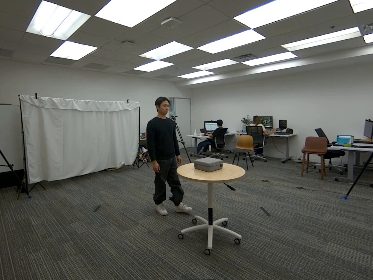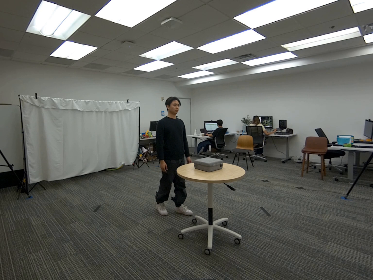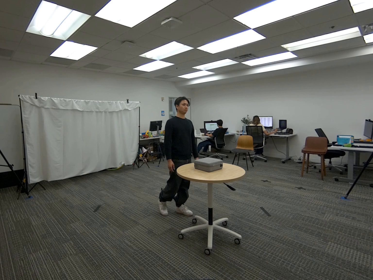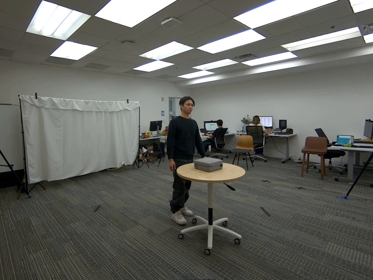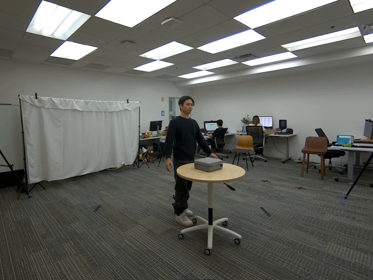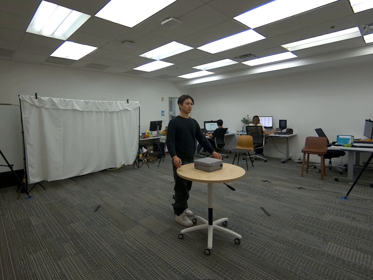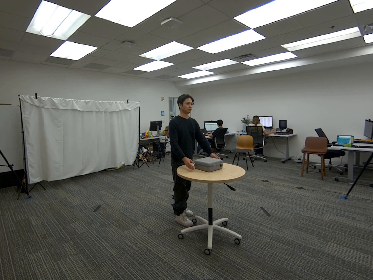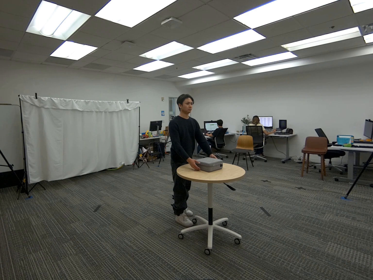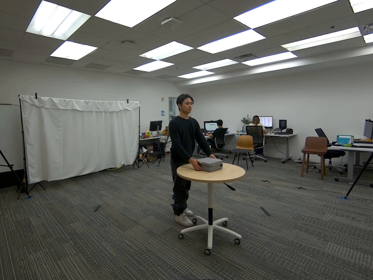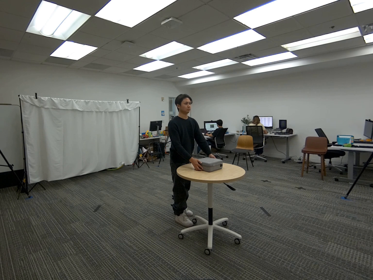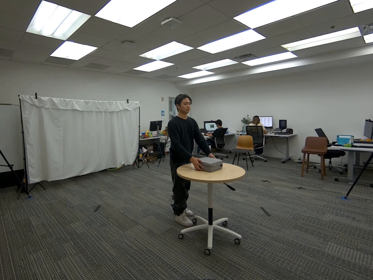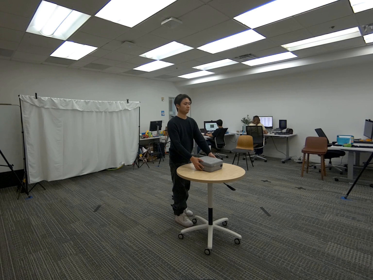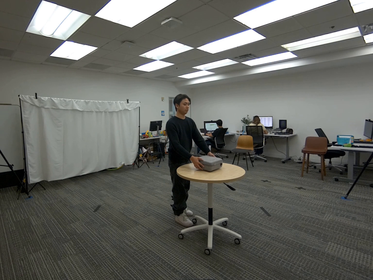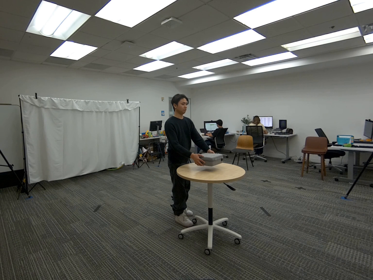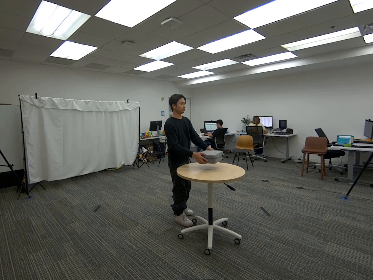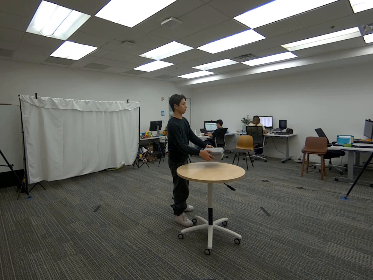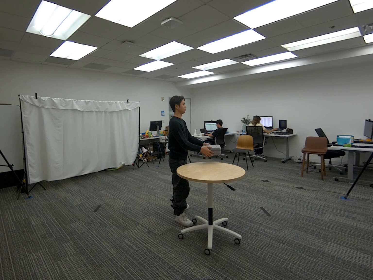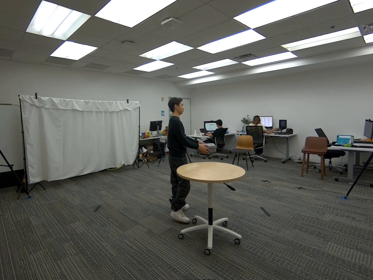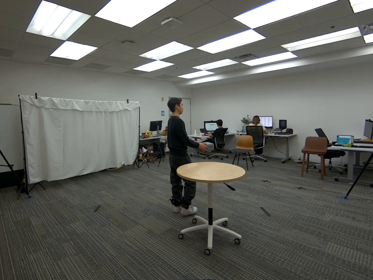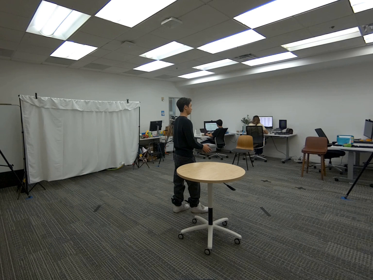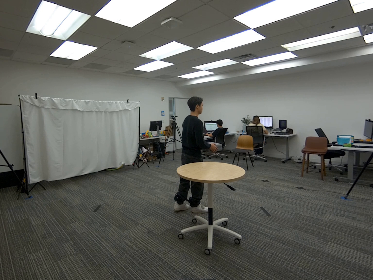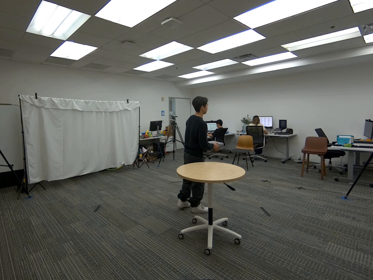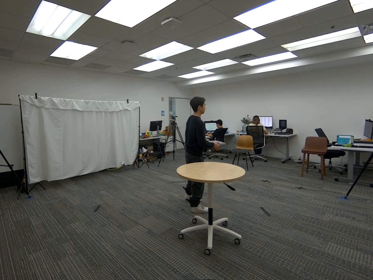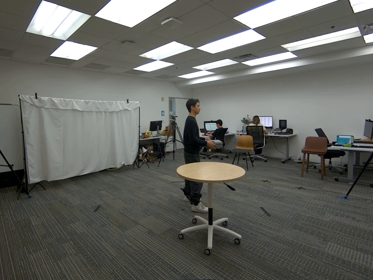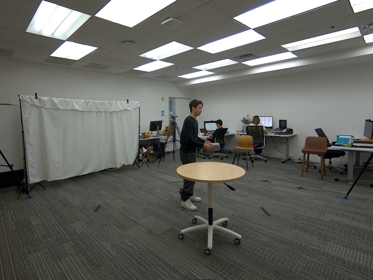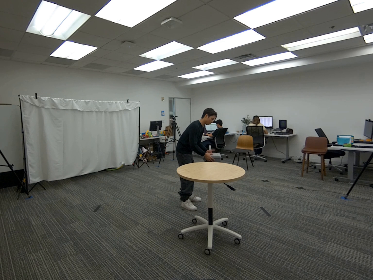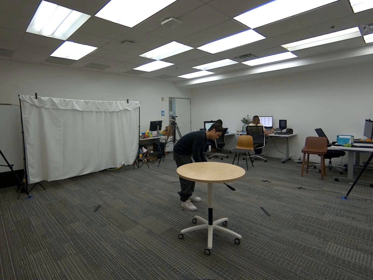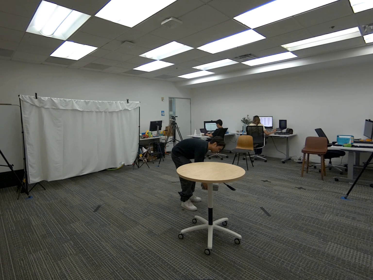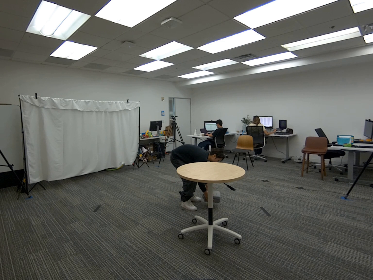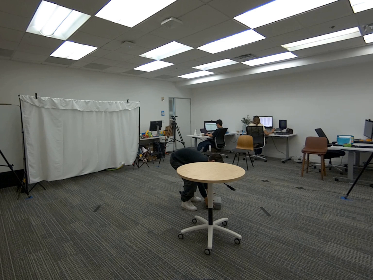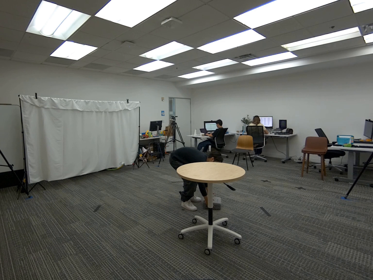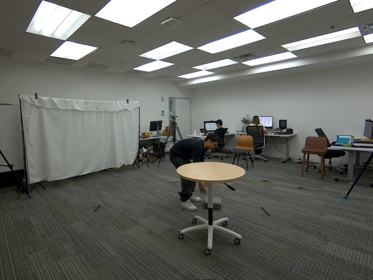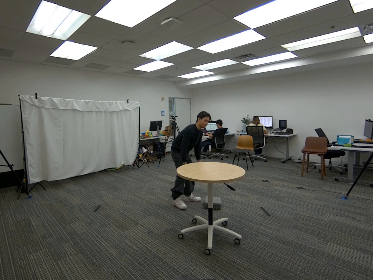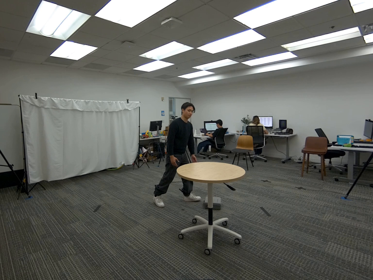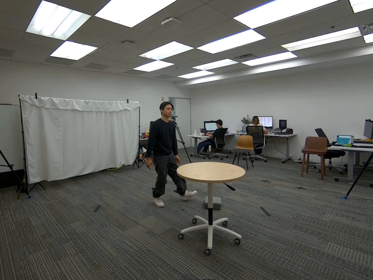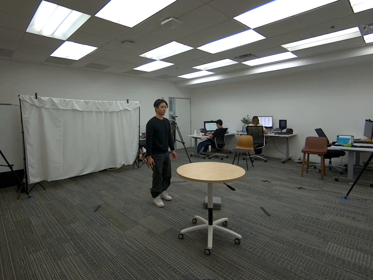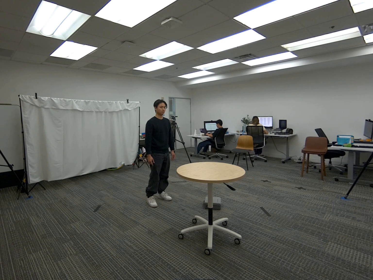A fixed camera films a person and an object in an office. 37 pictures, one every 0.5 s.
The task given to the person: Walk over to the gray case and pick up the case from the base on the round table and walk within the bounding area and place the case on the ground.
